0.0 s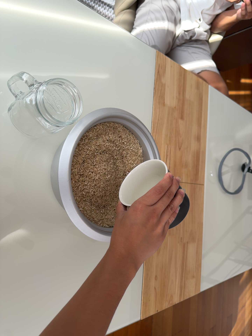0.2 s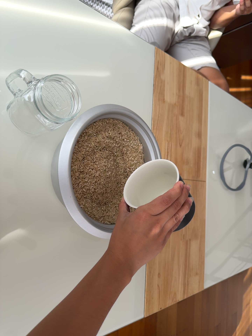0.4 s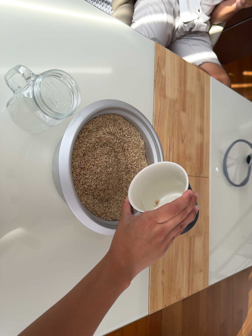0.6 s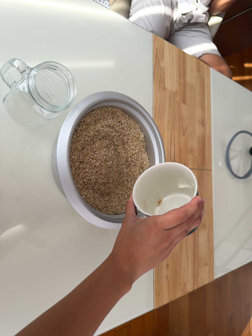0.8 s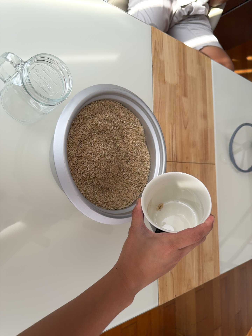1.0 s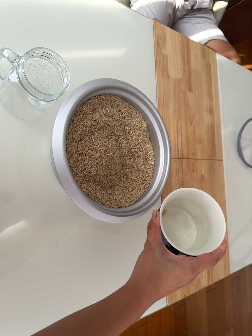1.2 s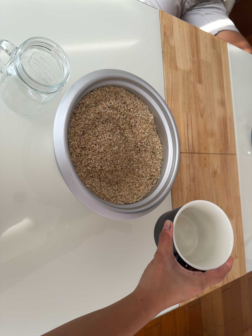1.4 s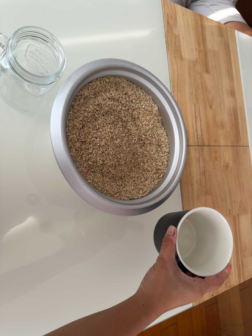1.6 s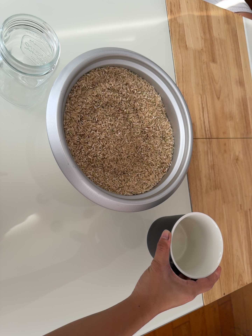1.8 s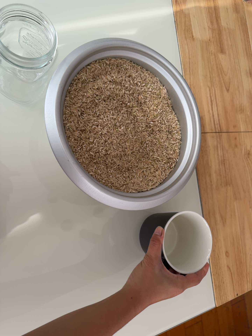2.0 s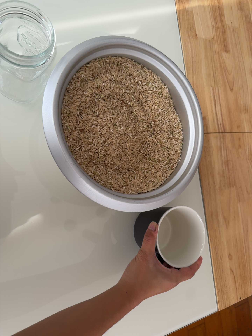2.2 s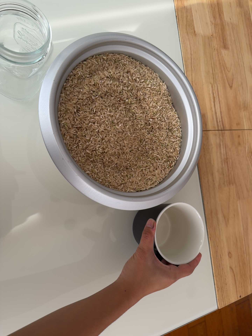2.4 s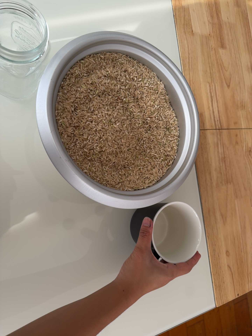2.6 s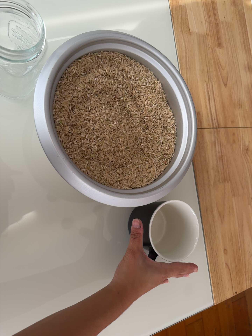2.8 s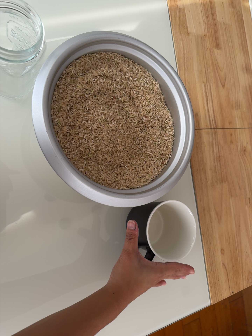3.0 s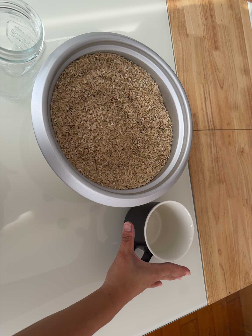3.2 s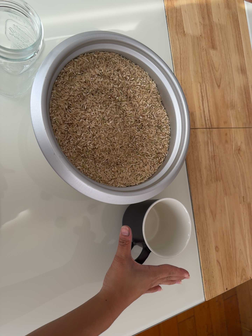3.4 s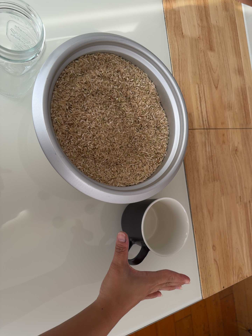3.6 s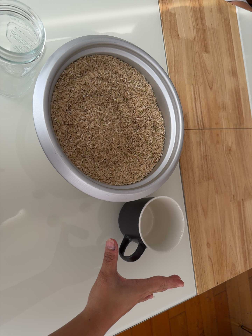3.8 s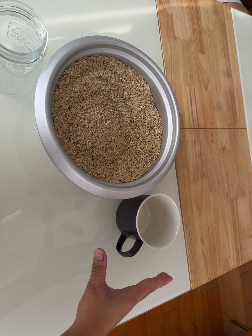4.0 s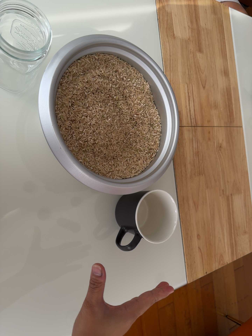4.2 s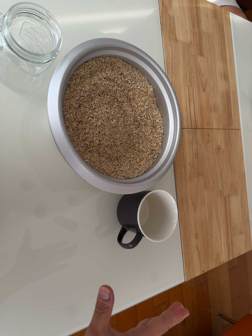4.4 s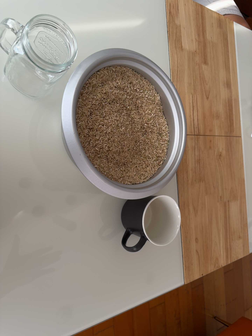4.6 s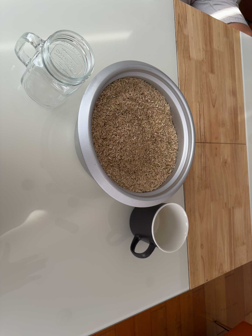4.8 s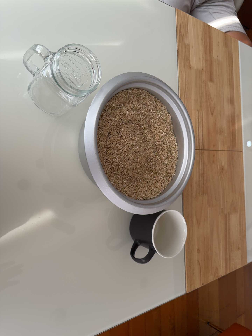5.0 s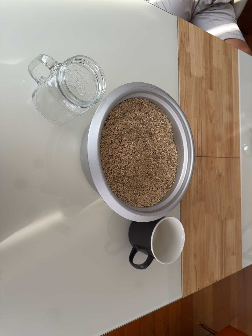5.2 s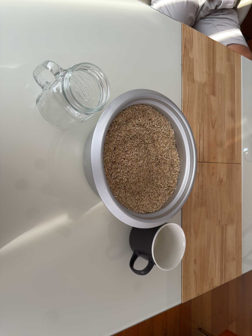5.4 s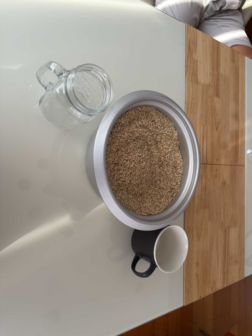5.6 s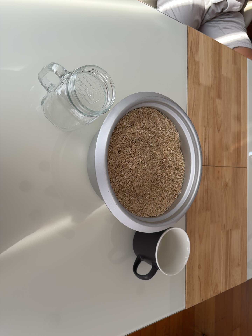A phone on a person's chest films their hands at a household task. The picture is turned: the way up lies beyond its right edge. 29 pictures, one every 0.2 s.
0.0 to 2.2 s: The camera pans to its left by about 15 degrees. It travels forward, to its right and toward the bottom of its view, about 16 cm, so what stands in front looms larger. It rolls about its line of sight by about 10 degrees, and the scene rotates counterclockwise.
2.2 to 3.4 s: The camera shifts only a little, or ends up much as it began.
3.4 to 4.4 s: The camera travels backward, about 8 cm, so what stands in front gets smaller.
4.4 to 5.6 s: The camera shifts only a little, or ends up much as it began.
The film runs backward here.
